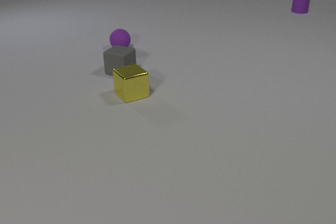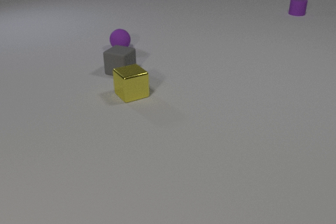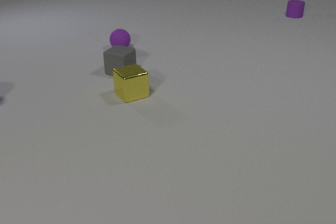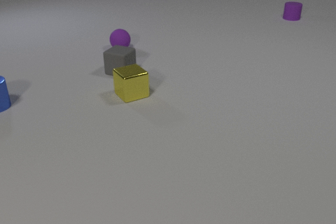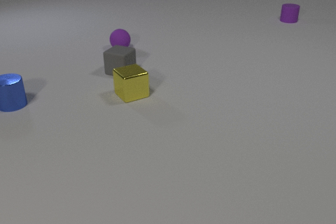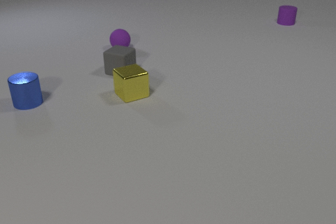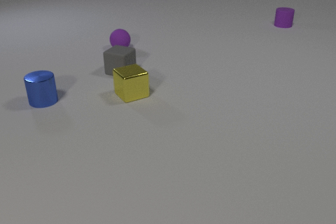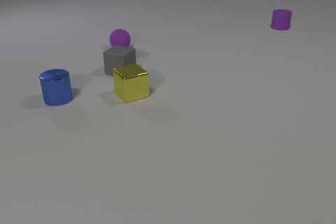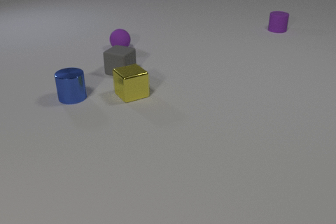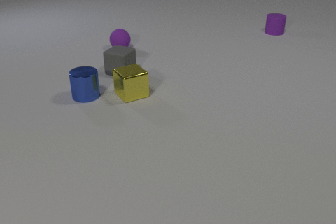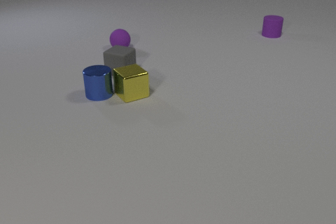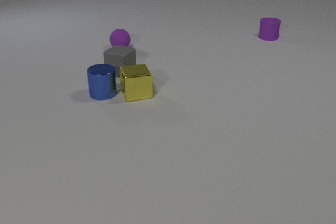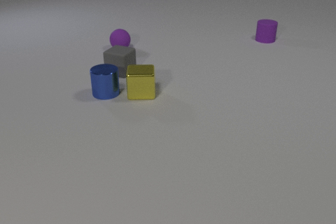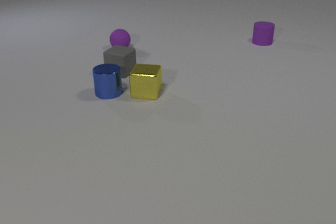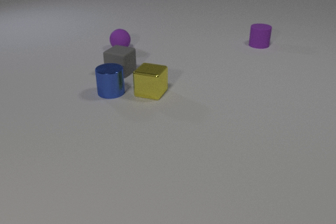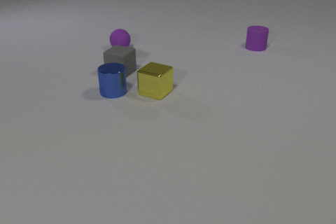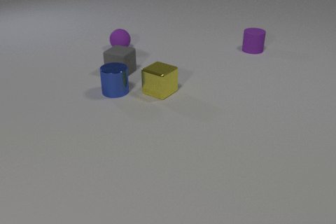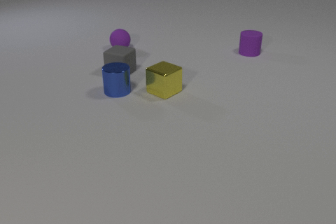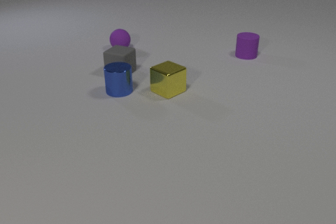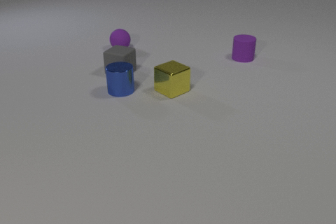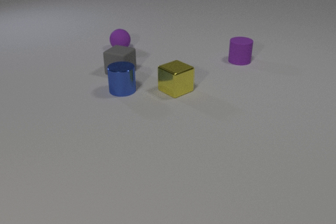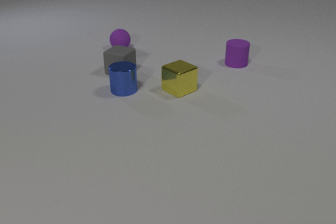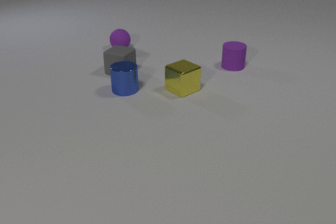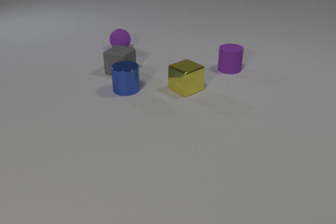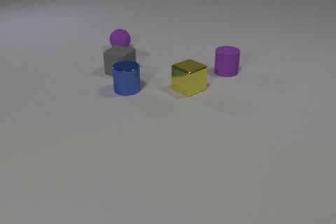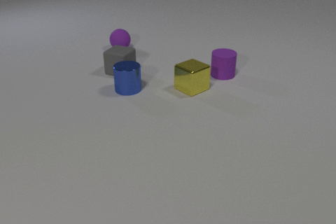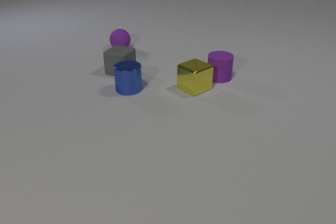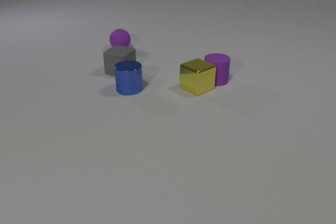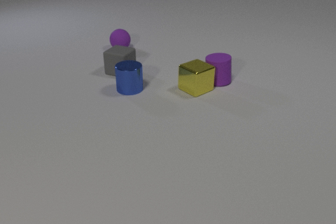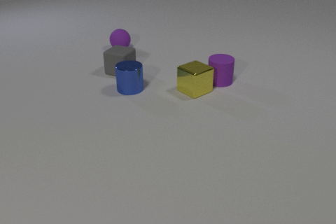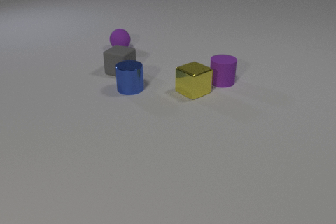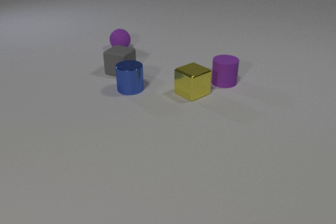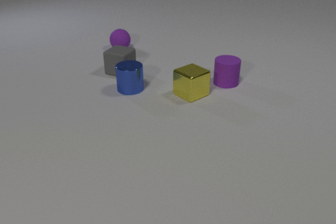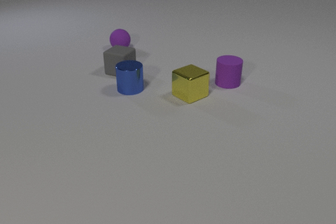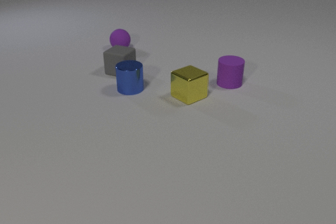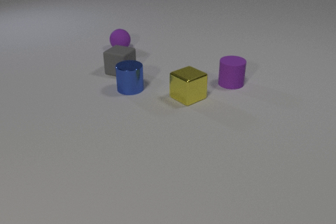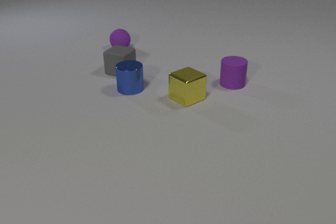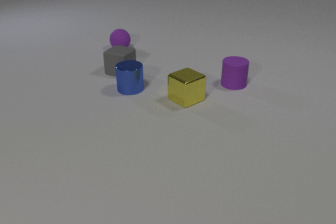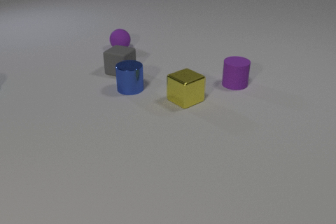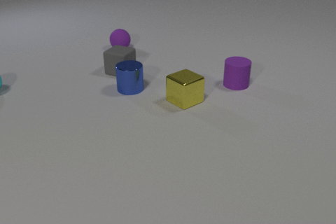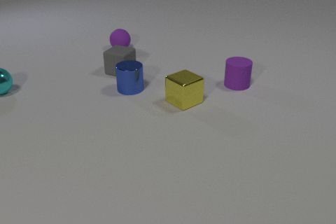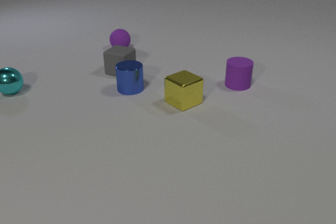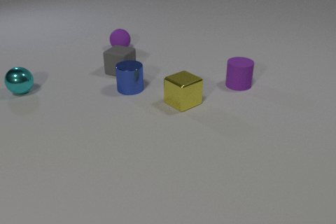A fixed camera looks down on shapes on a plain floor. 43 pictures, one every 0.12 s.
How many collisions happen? 2.
Are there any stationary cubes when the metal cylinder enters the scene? yes.
Are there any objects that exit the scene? no.
0.00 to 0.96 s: The blue metal cylinder comes in at the left edge, slides to the right. The purple rubber cylinder slides toward the camera.
0.96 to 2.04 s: The blue metal cylinder slides to the right. The yellow metal cube slides to the right, spins so that its near face slides to the left, clockwise seen from above. The purple rubber cylinder slides toward the camera. The blue metal cylinder and the yellow metal cube collide.
2.04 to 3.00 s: The blue metal cylinder slides to the right. The yellow metal cube slides to the right. The purple rubber cylinder slides toward the camera and to the left.
3.00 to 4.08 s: The yellow metal cube slides toward the camera. The purple rubber cylinder slides toward the camera. The yellow metal cube and the purple rubber cylinder collide.
4.08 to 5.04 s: The yellow metal cube slides toward the camera and to the left. The cyan metal sphere comes in at the left edge, rolls to the right. The purple rubber cylinder slides to the right.
